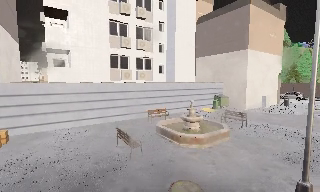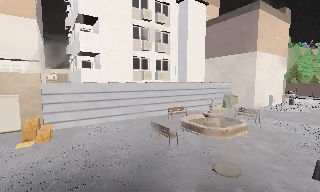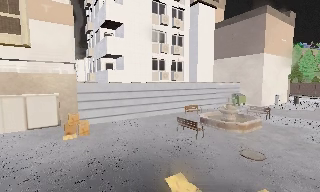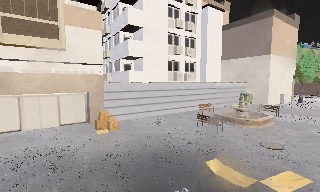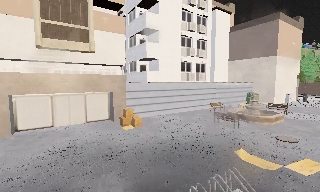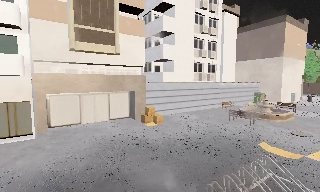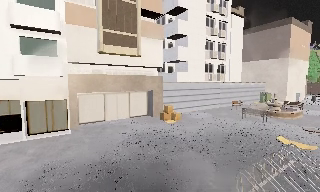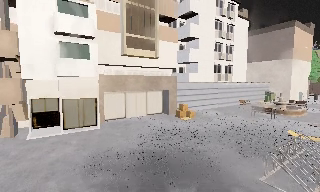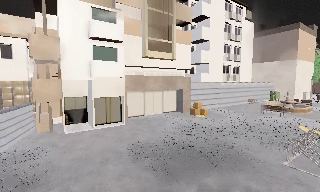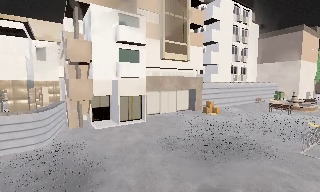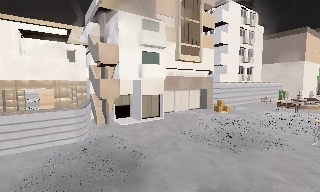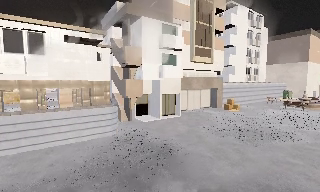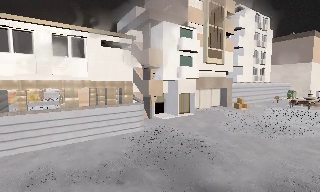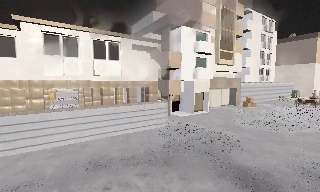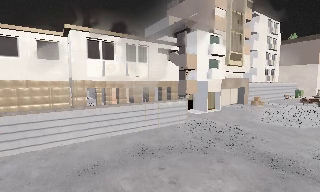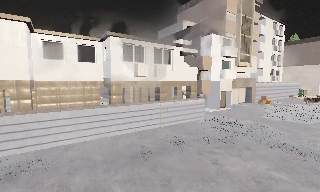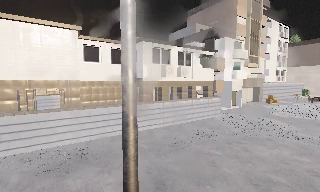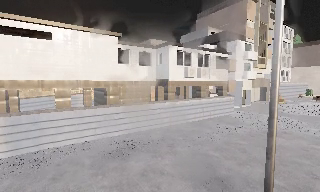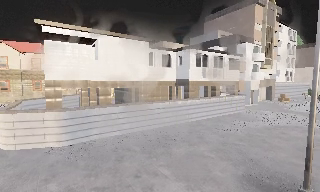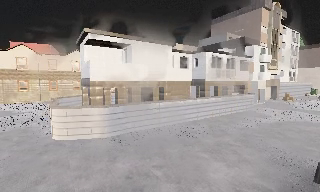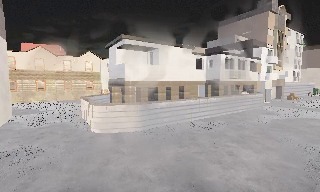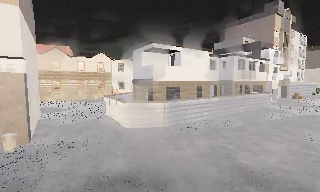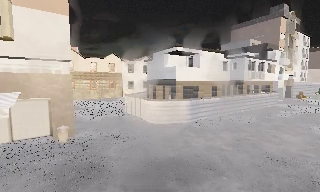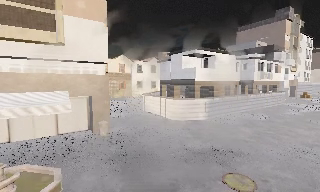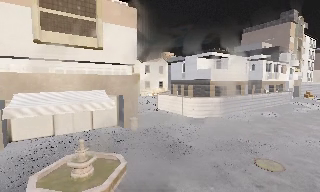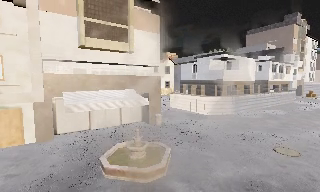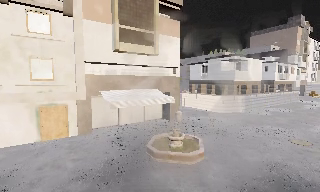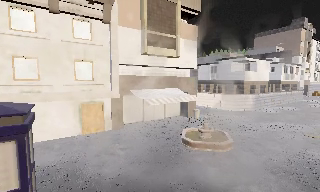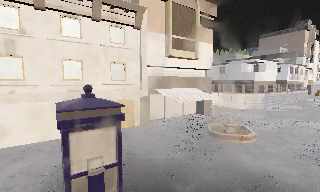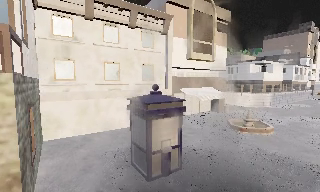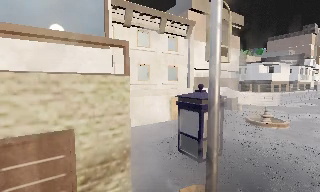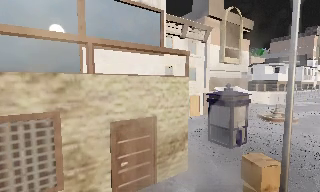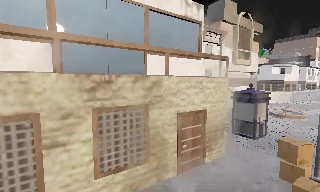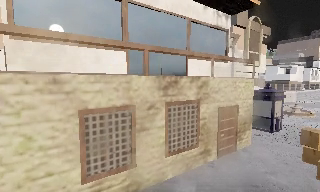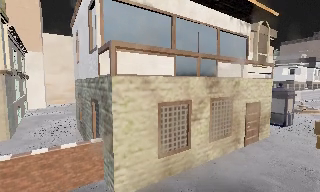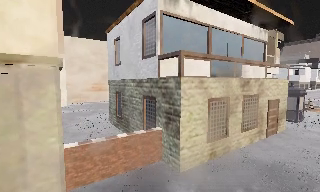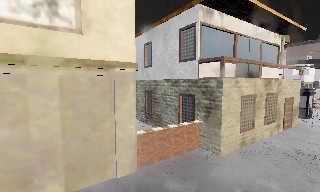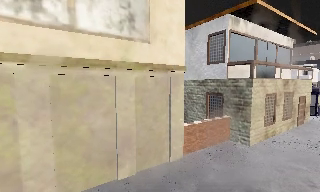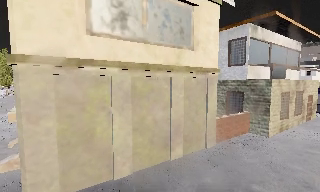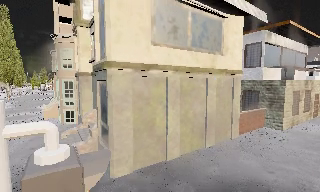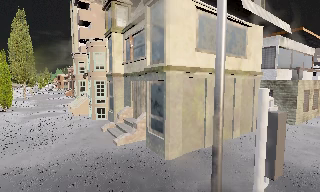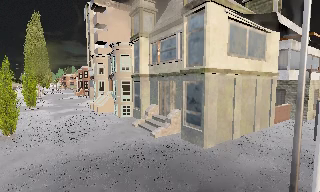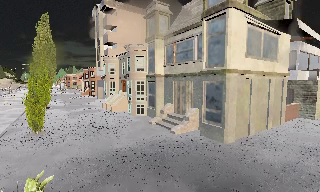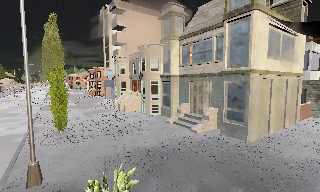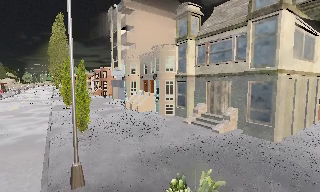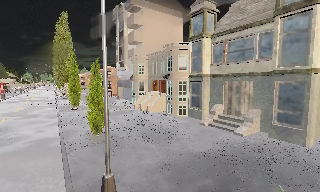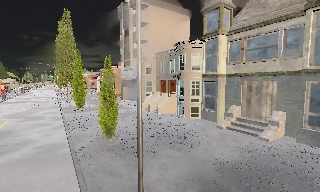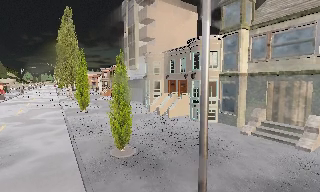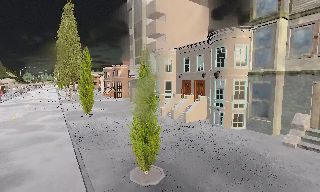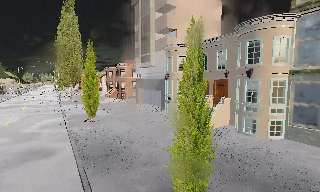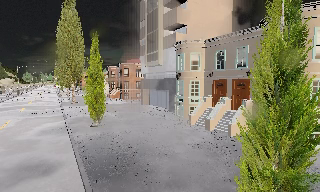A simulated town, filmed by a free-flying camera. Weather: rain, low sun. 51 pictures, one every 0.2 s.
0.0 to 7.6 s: The camera travels to its left and backward, about 80 m, so close, fixed things drift to the right.
7.6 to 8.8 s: The camera travels to its left and backward, about 11 m, so close, fixed things drift to the right. It loses speed.
8.8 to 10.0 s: The camera travels forward and to its left, about 11 m, so what stands in front looms larger. It gains speed.
The film runs forward here.
